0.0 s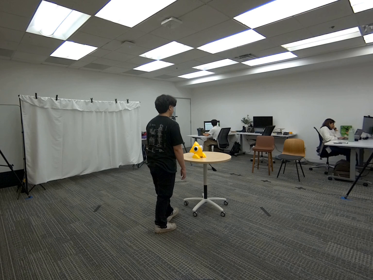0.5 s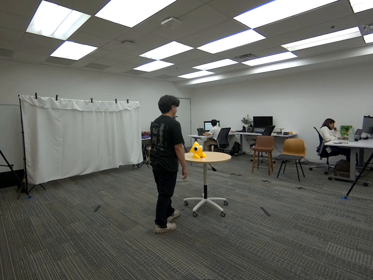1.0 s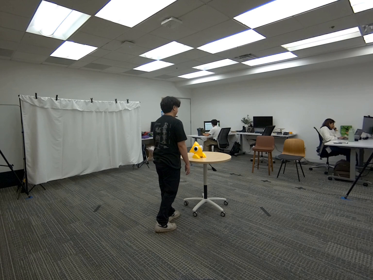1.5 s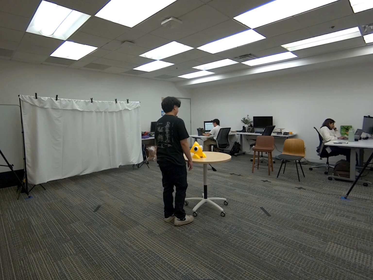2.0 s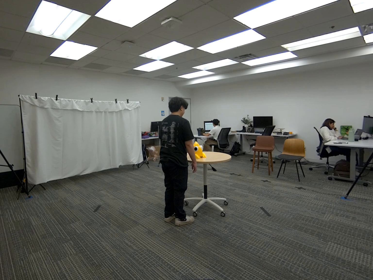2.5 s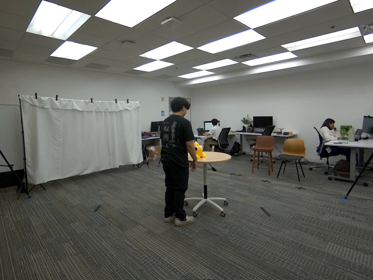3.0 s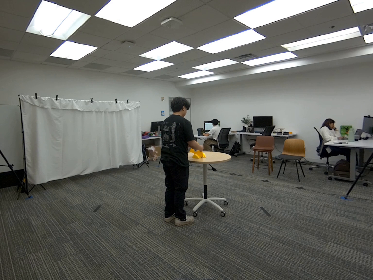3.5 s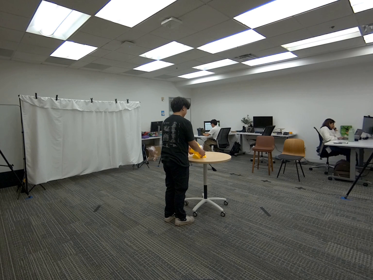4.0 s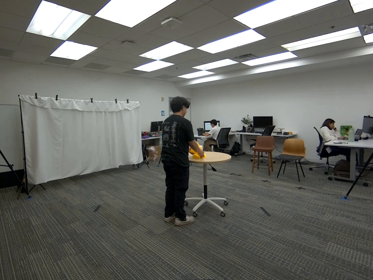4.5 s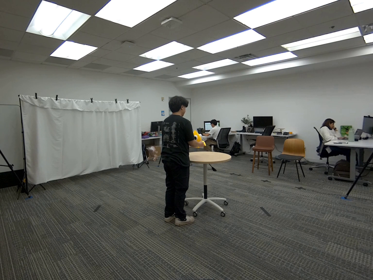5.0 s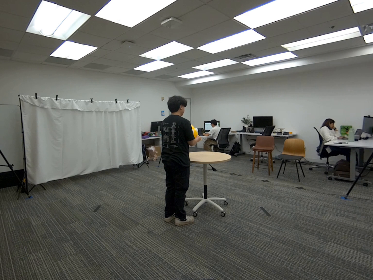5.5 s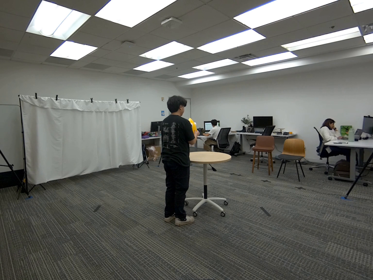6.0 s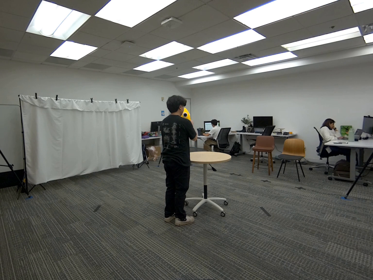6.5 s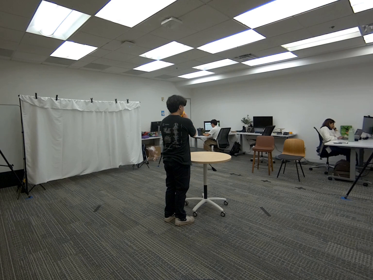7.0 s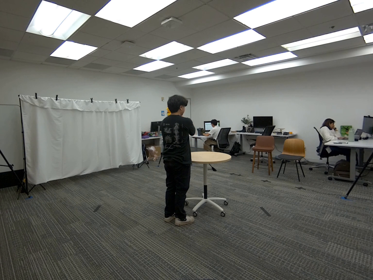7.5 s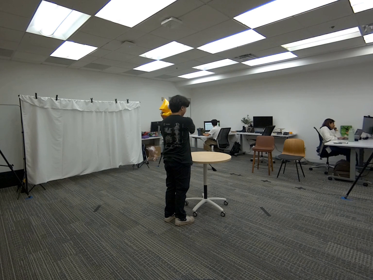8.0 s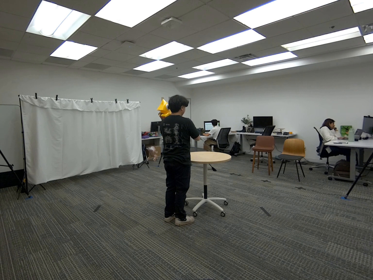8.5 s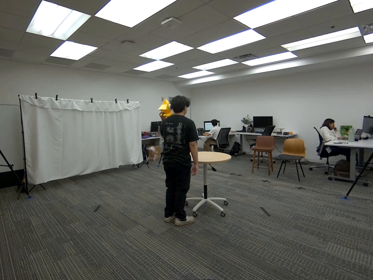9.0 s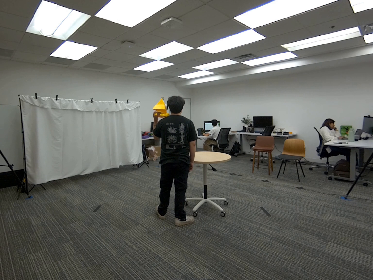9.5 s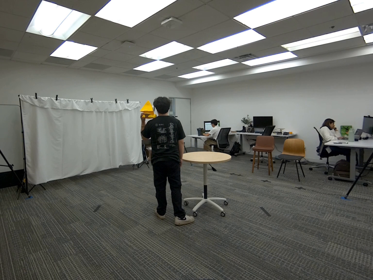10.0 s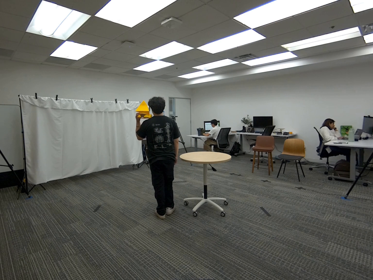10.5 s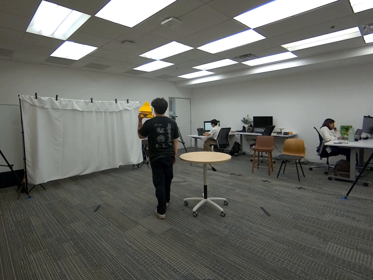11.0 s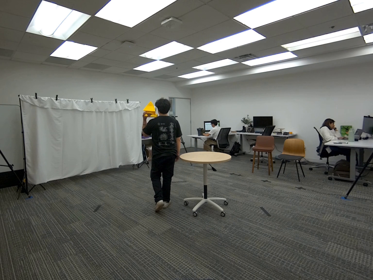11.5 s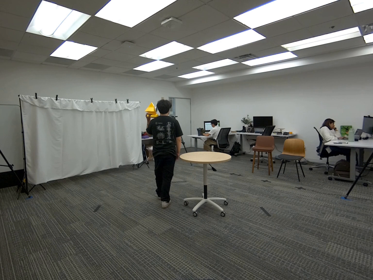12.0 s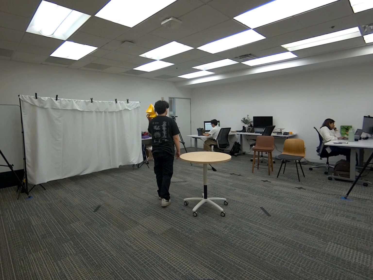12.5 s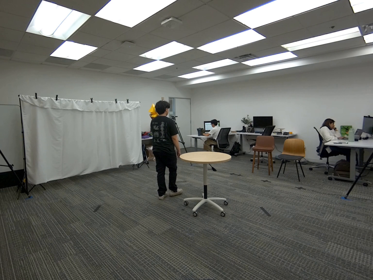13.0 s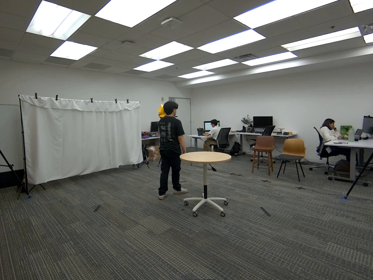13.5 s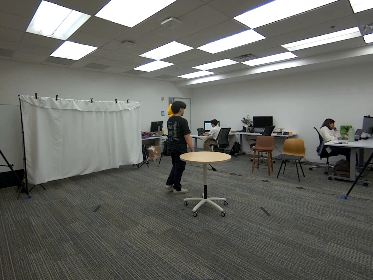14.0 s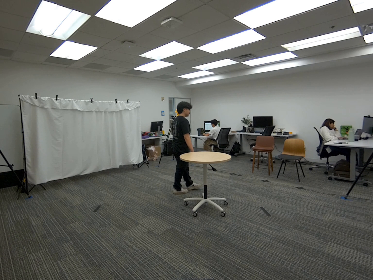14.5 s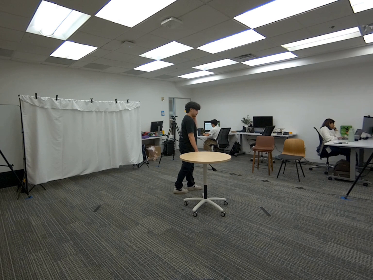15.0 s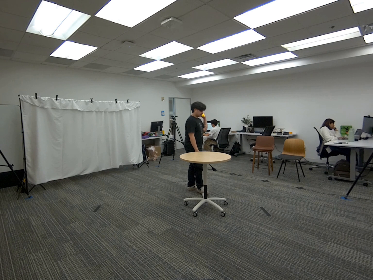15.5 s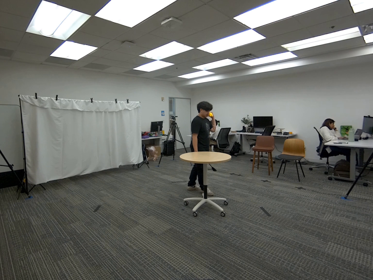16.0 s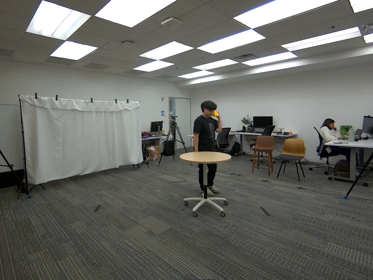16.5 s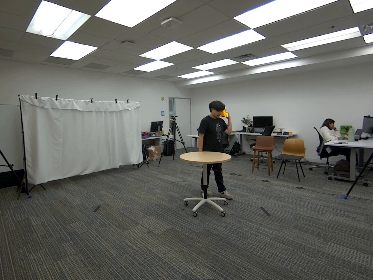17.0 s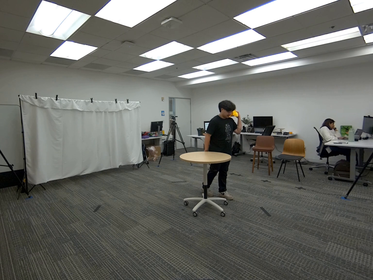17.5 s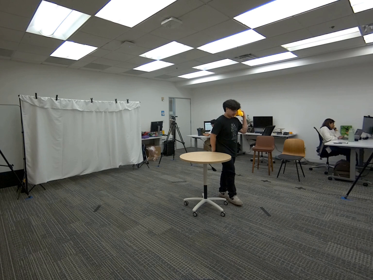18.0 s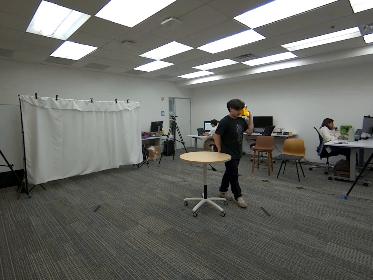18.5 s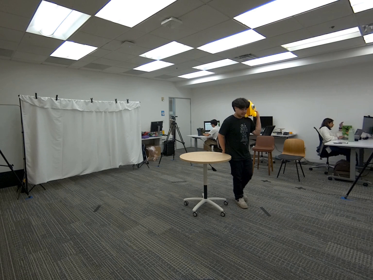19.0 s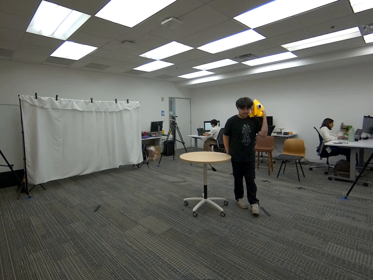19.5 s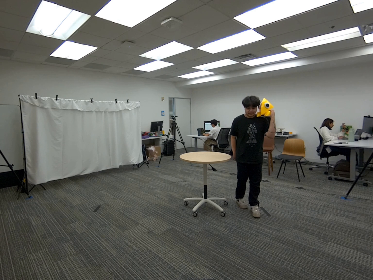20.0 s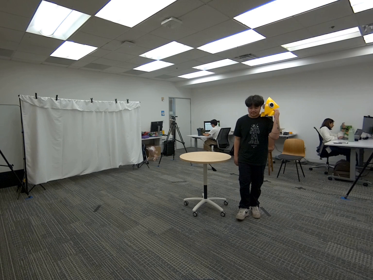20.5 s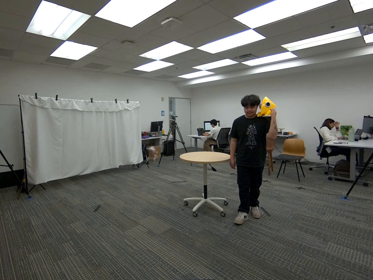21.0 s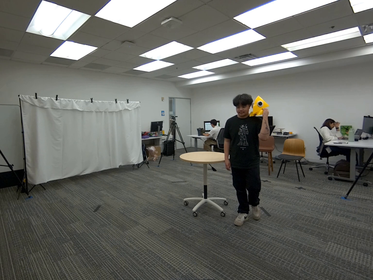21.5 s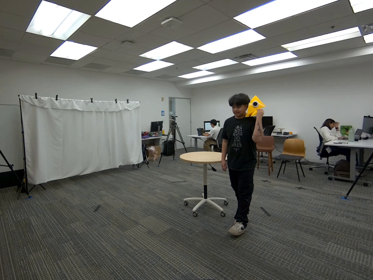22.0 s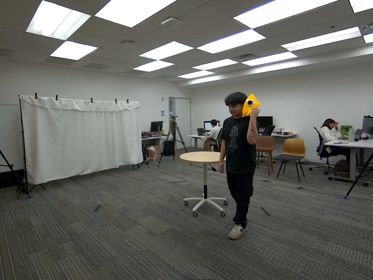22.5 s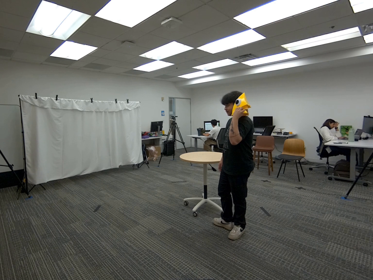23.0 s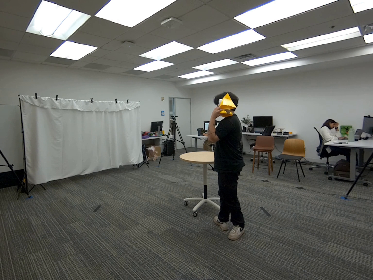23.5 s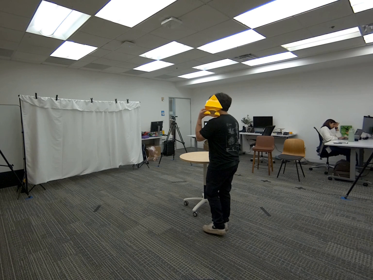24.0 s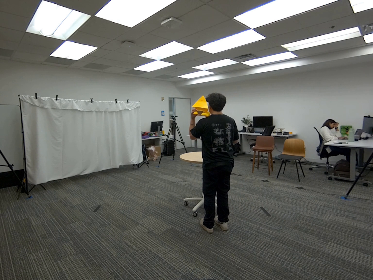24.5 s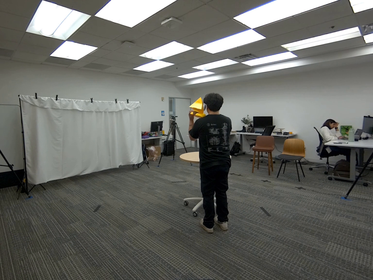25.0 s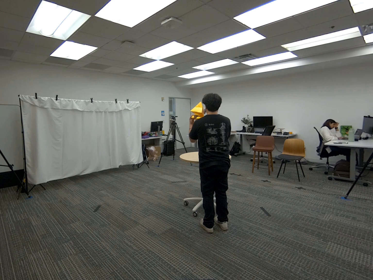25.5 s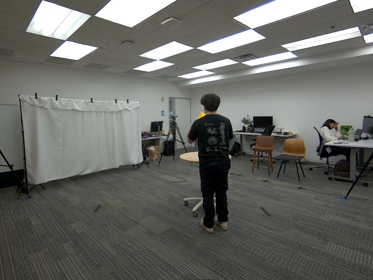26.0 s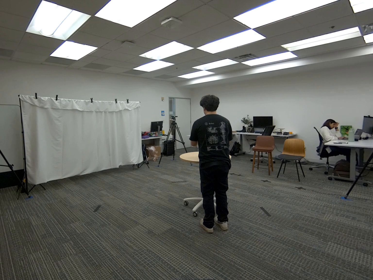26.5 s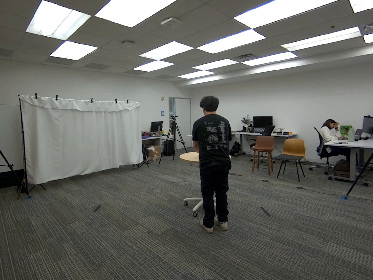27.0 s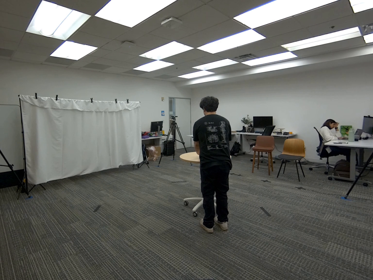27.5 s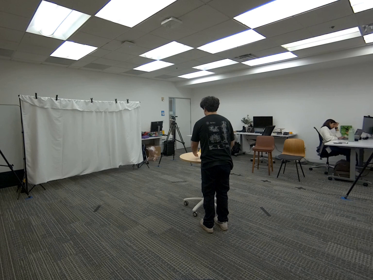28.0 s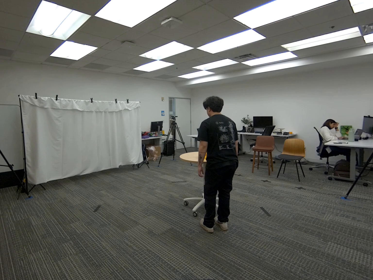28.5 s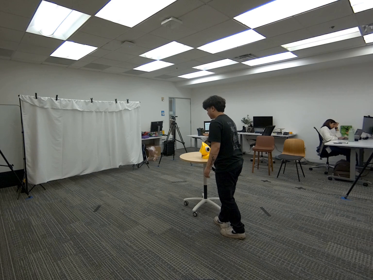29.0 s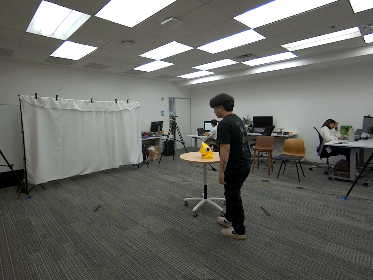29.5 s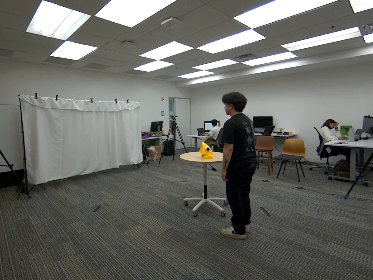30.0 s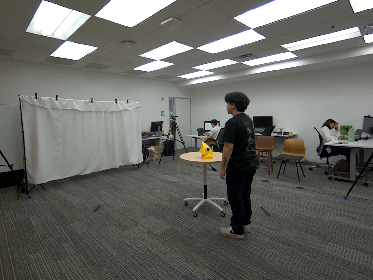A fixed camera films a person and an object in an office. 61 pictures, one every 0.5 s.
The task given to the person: Walk over to the yellow toy on the round table and pick it up with your both hands. Lift the toy and place it on your shoulder and walk around the bounding area. Place the toy on the round table when finished.
